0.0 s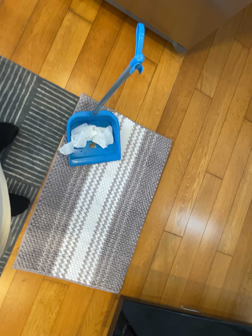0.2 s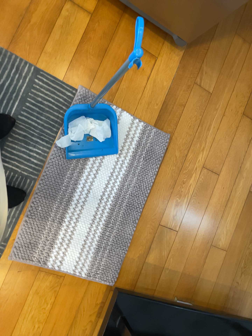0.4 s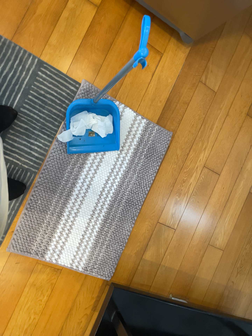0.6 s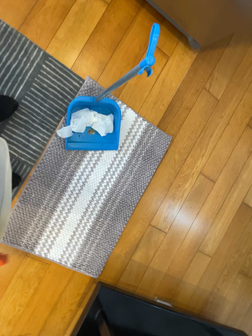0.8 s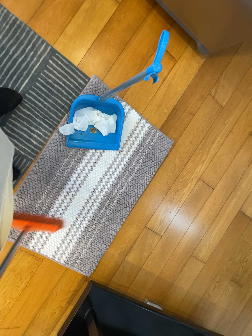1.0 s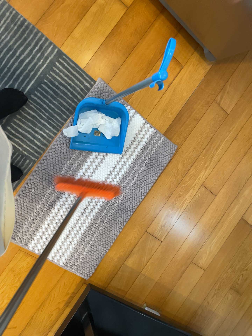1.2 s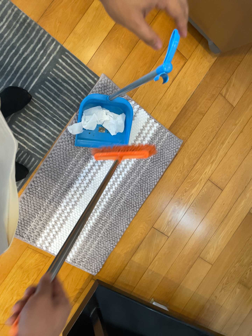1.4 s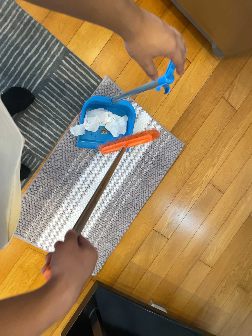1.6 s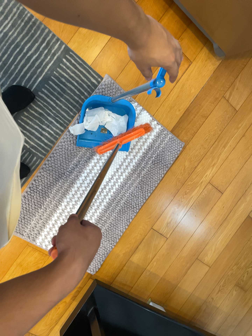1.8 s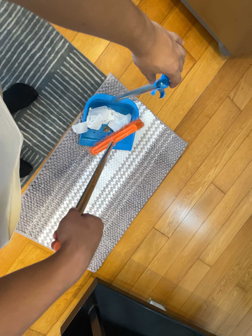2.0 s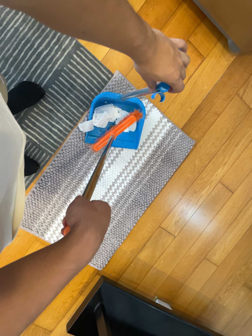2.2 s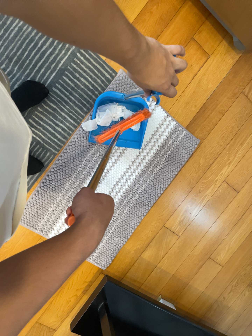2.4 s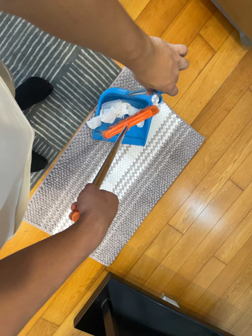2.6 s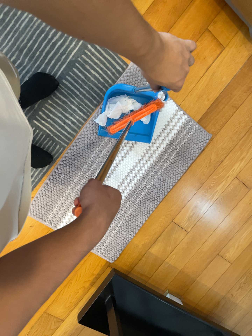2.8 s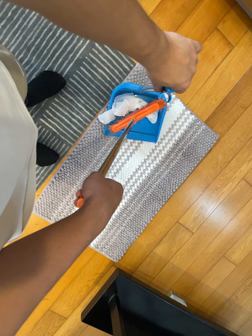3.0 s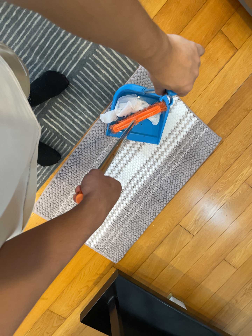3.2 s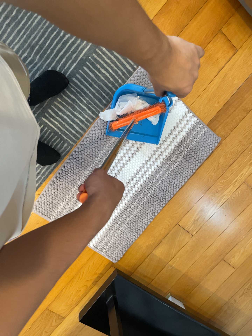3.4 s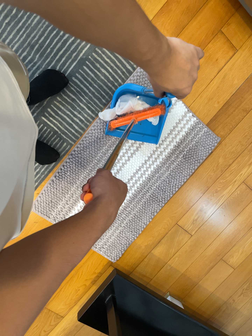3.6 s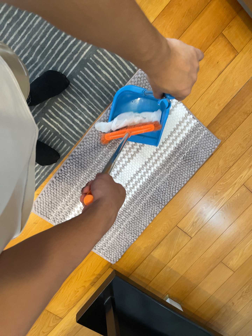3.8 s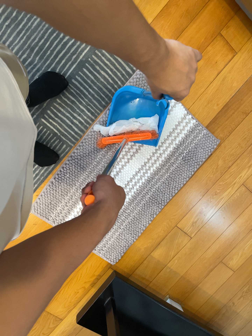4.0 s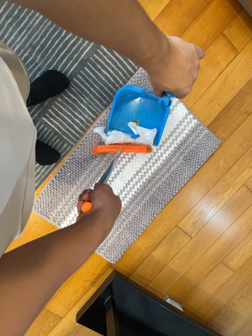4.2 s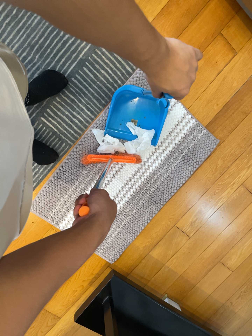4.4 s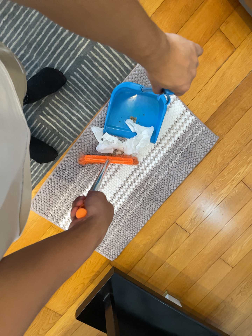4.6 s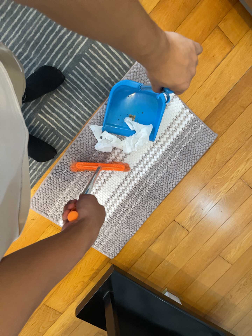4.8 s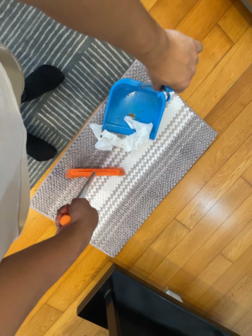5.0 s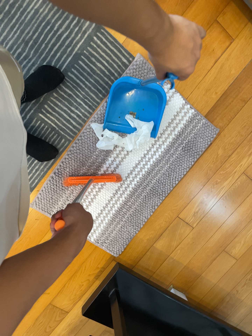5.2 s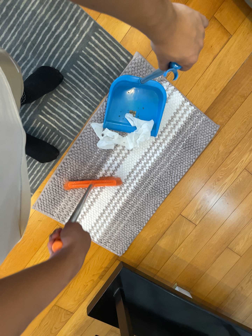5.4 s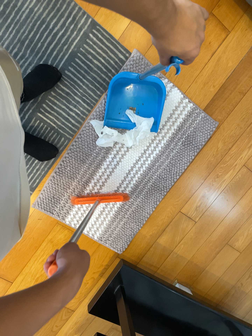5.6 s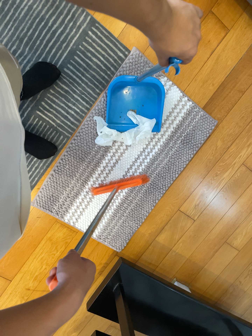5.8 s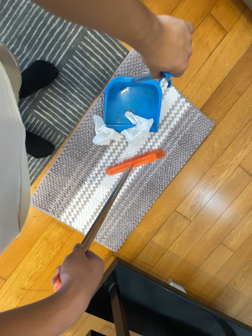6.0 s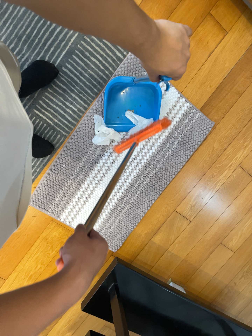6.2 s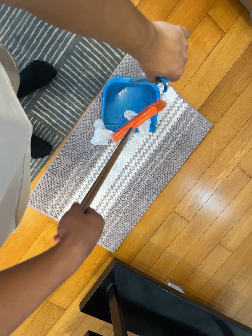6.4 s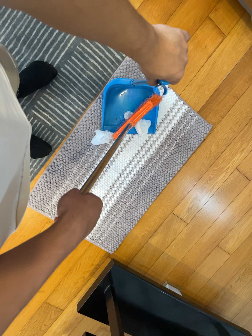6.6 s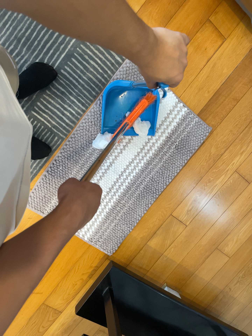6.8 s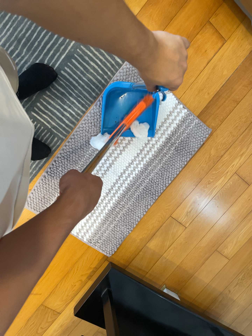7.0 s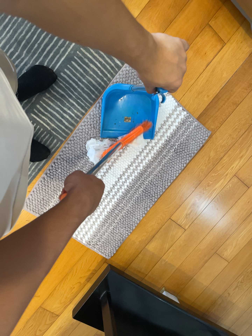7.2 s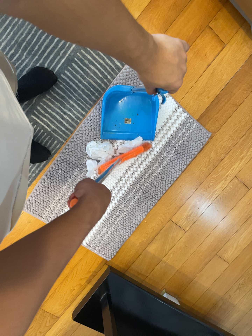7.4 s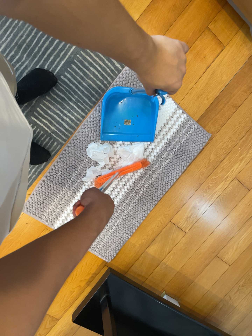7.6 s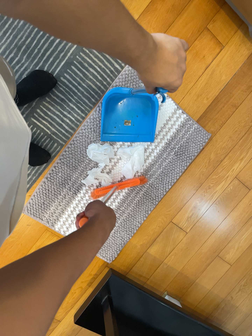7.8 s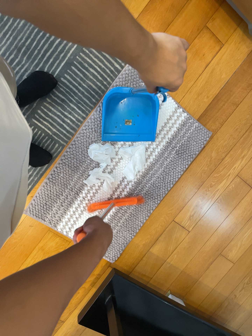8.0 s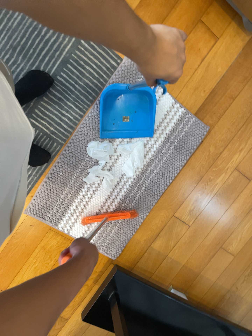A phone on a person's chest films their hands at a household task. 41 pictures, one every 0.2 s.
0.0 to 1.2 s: The camera travels toward the top of its view, about 8 cm. It rolls about its line of sight by about 15 degrees, and the scene rotates clockwise.
1.2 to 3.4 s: The camera travels toward the top of its view, about 6 cm.
3.4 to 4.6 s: The camera keeps its place and its aim.
4.6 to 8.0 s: The camera shifts only a little, or ends up much as it began.
The film runs backward here.
